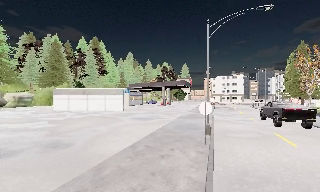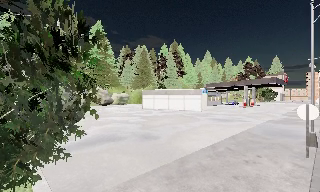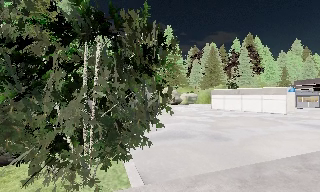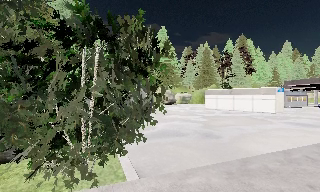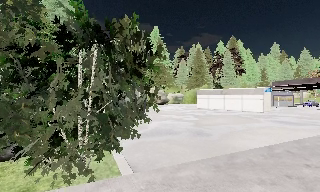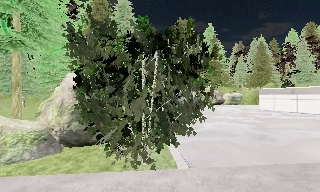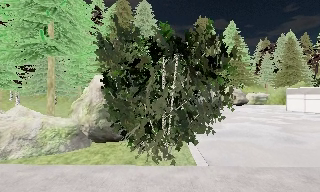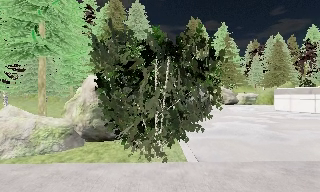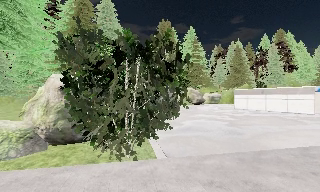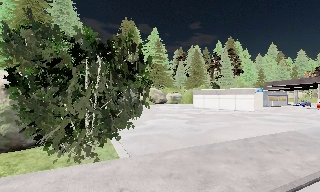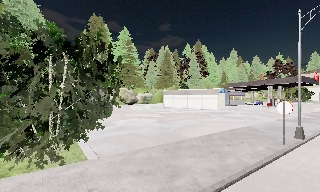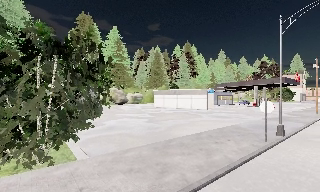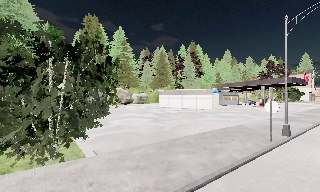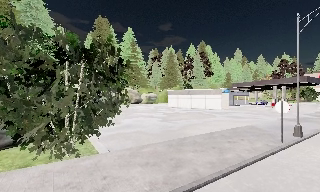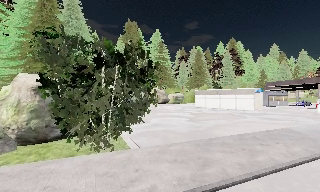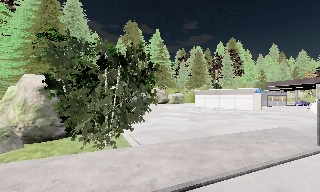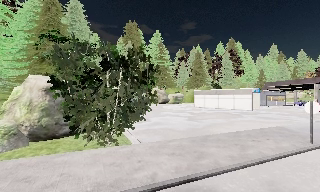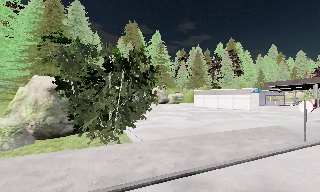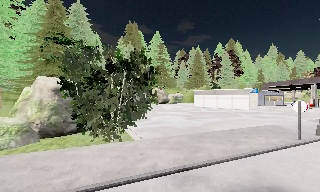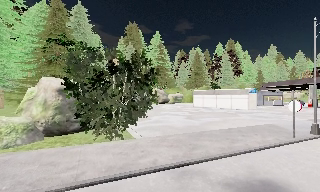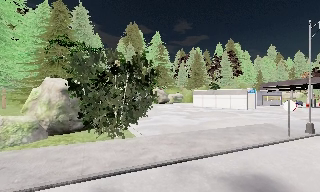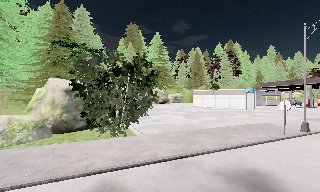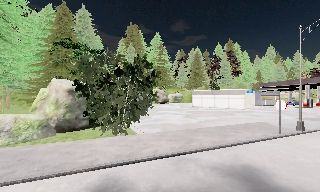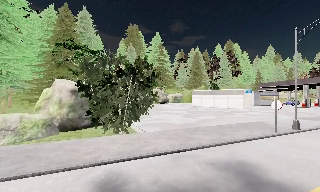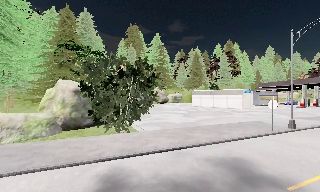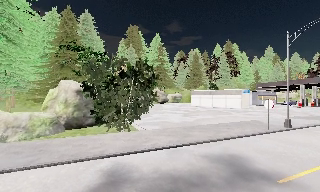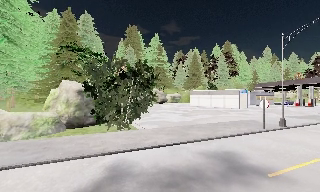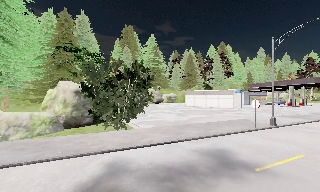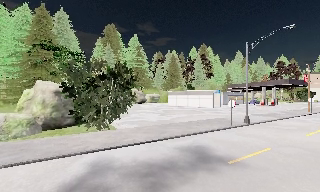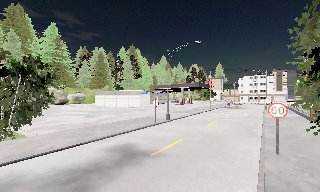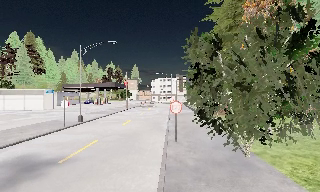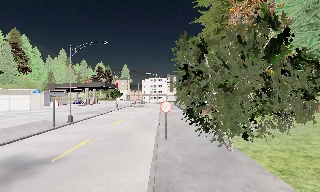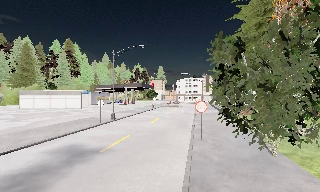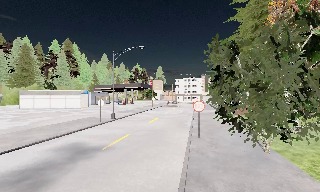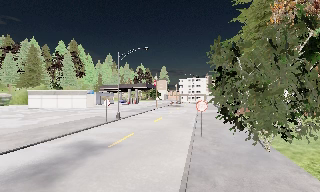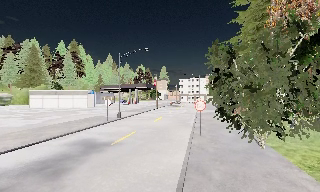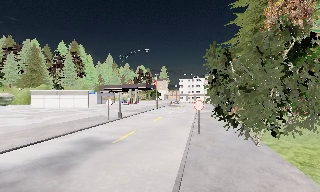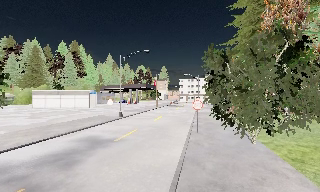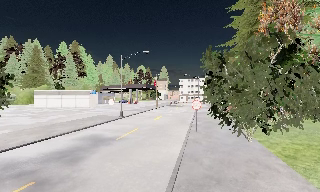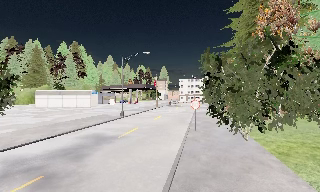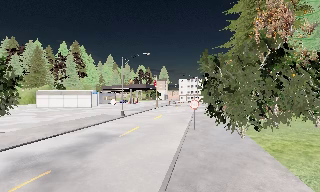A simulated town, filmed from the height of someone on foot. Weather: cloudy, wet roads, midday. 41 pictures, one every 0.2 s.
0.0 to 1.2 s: The camera pans to its left, which is counterclockwise from overhead, by about 70 degrees. It travels backward, about 2 m.
1.2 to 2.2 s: The camera swings to its right by about 40 degrees, and the scene slides to the left. It travels backward, about 1 m.
2.2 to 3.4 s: The camera swings to its left by about 15 degrees, and the scene slides to the right. It travels backward, about 2 m, so what stands in front gets smaller.
3.4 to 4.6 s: The camera travels backward, about 2 m, so what stands in front gets smaller.
4.6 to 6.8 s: The scene slides to the left, as the camera pans about 50 degrees to its right. It travels backward, about 4 m.
6.8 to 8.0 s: The camera travels backward, about 2 m, so what stands in front gets smaller.
The film runs backward here.
